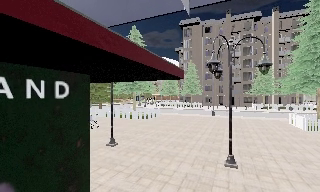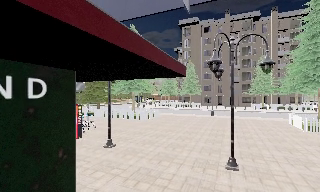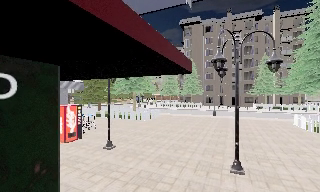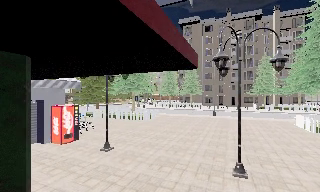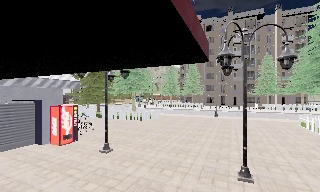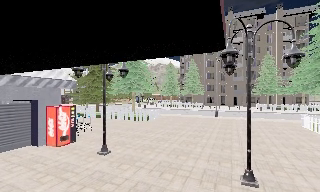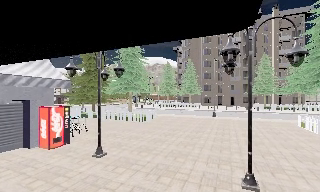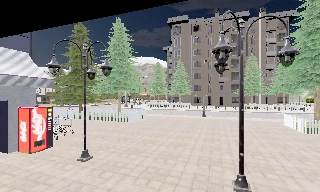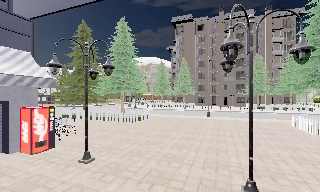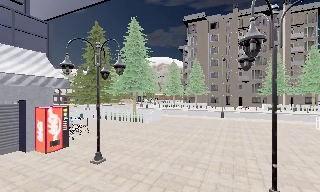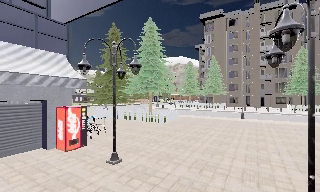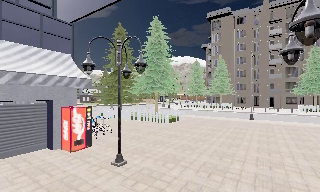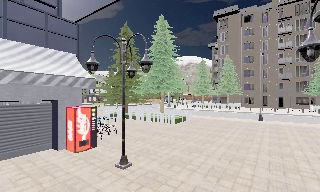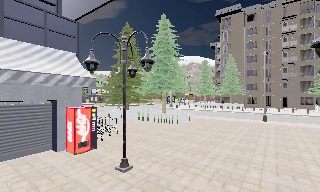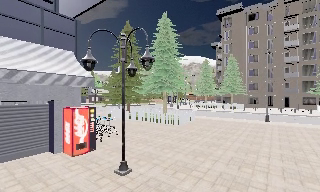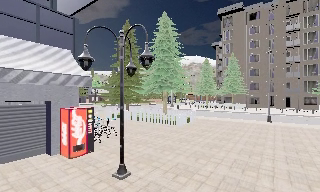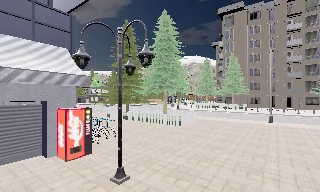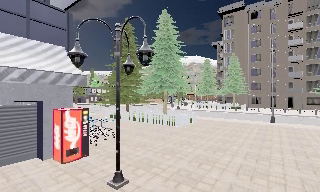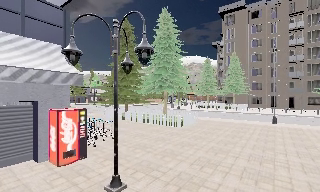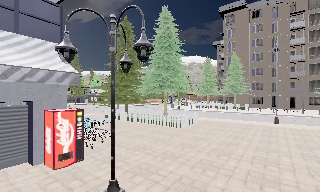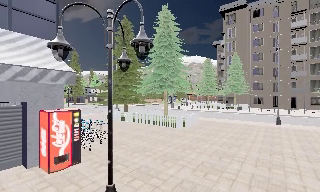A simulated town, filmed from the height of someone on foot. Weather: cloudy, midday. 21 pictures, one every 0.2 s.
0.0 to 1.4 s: The camera travels forward, about 1.5 m, so what stands in front looms larger.
1.4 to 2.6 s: The scene slides to the right, as the camera pans about 15 degrees to its left. It travels forward, about 1.5 m, so what stands in front looms larger.
2.6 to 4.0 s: The camera travels forward, about 1.5 m, so what stands in front looms larger.
The film runs forward here.
